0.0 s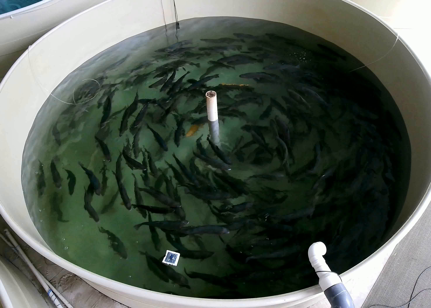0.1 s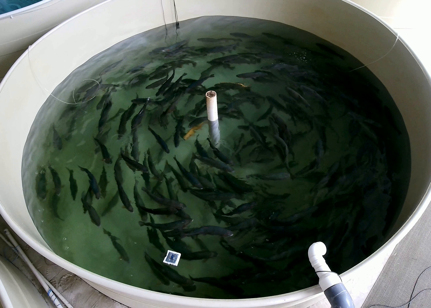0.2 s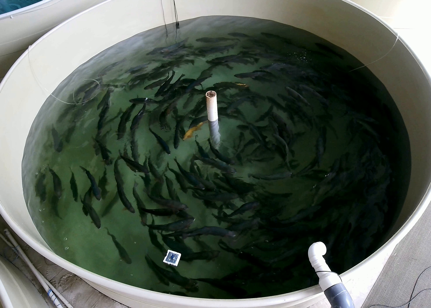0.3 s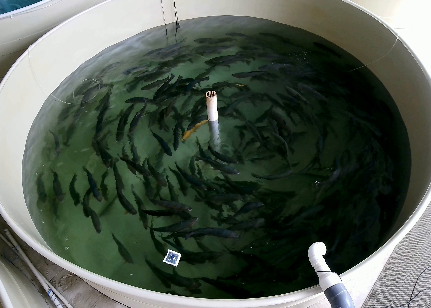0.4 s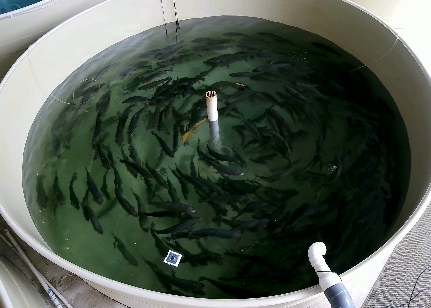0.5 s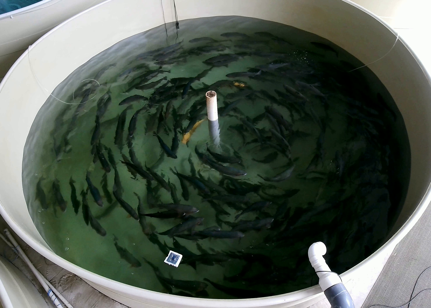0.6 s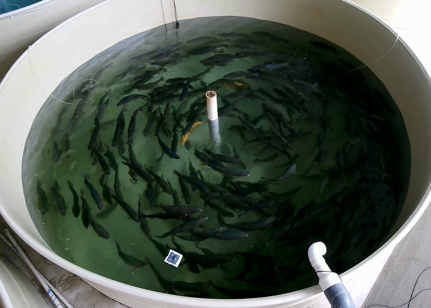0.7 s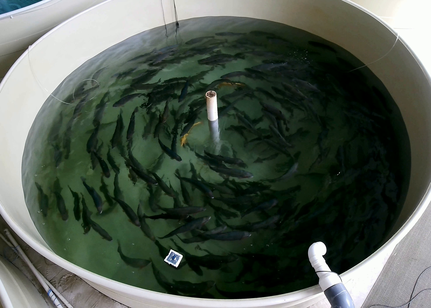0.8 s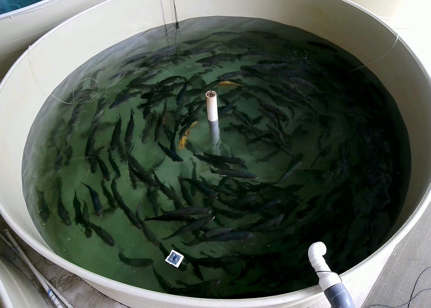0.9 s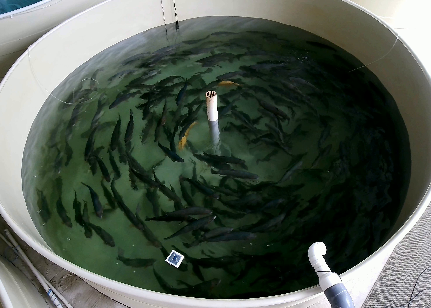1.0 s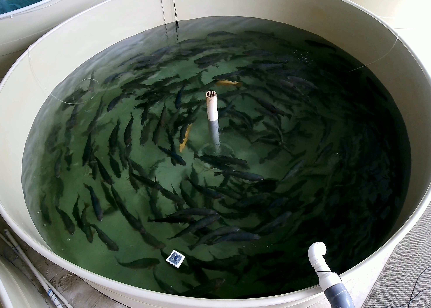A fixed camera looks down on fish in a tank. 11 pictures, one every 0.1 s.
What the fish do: Normal cruising.
